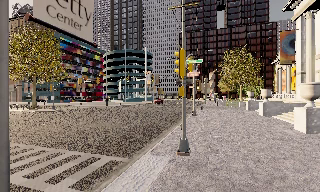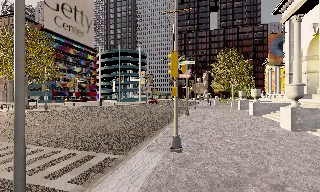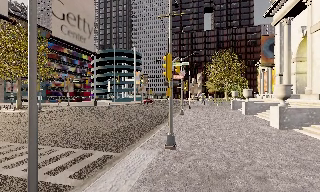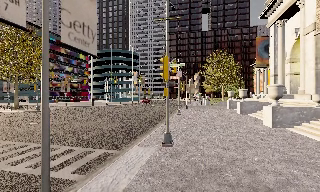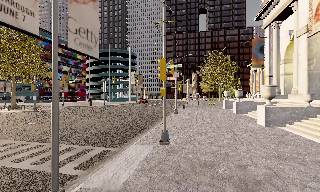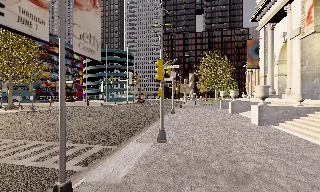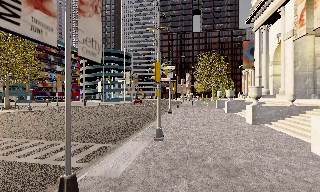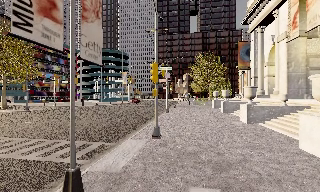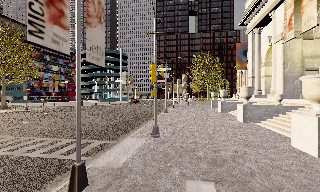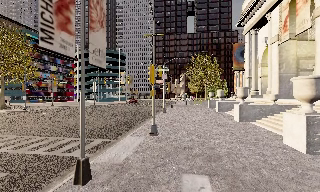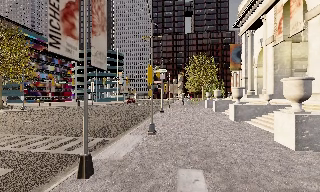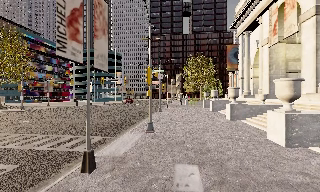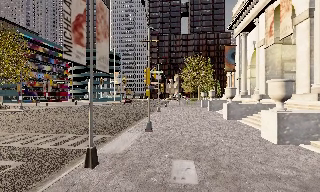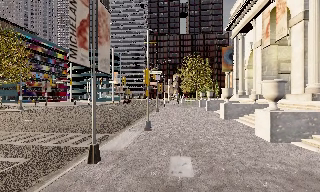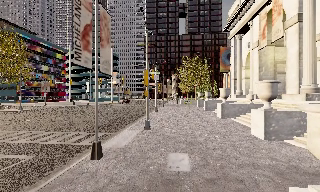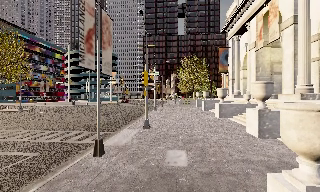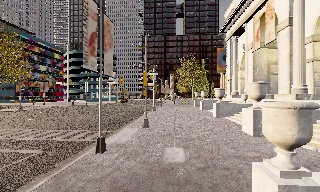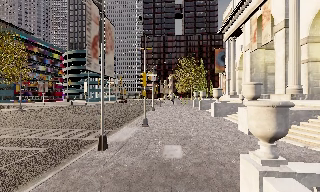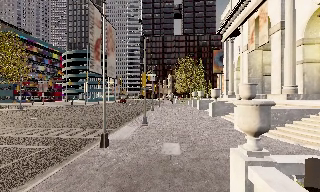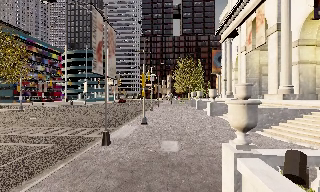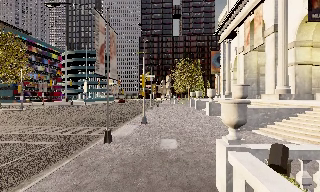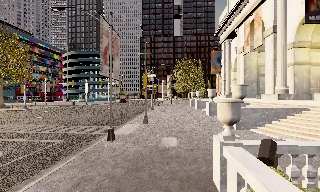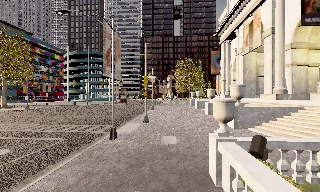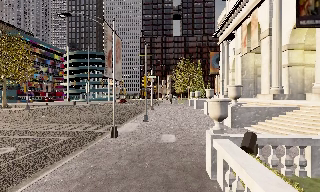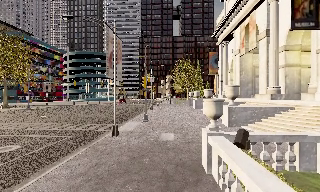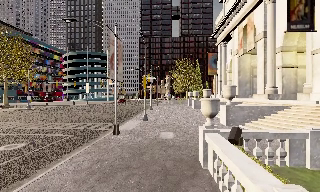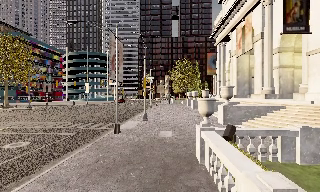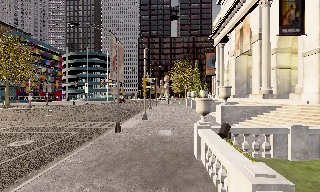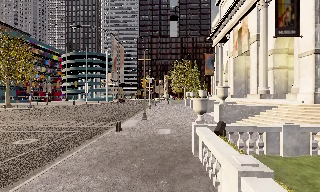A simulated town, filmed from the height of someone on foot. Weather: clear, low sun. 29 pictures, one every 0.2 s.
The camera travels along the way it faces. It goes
backward.
0.0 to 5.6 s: The scene slides to the left, as the camera pans about 15 degrees to its right. It travels backward, about 10 m, so what stands in front gets smaller.
The film runs backward here.
